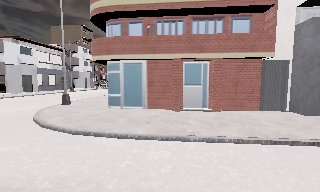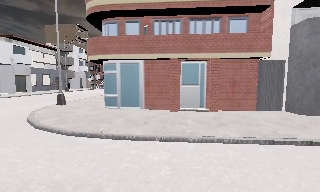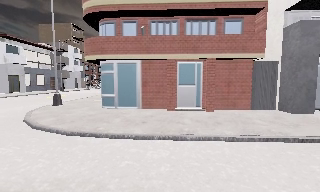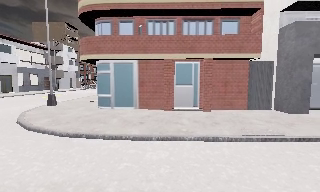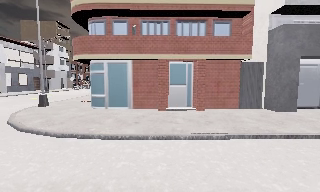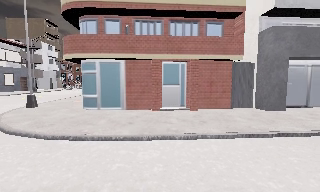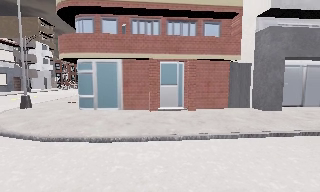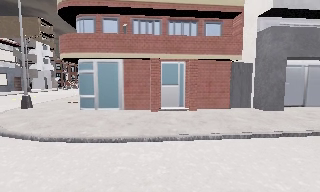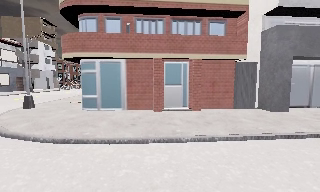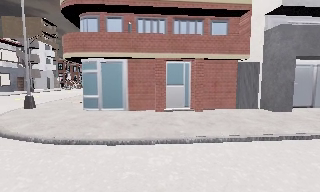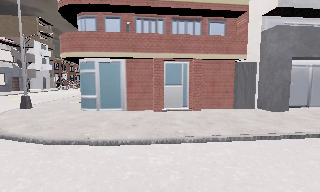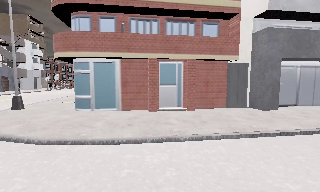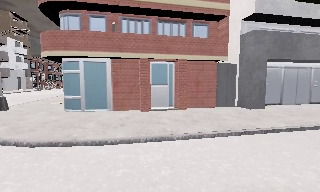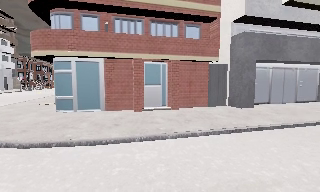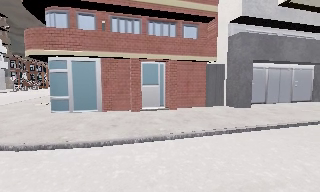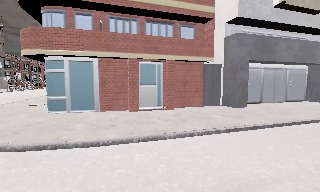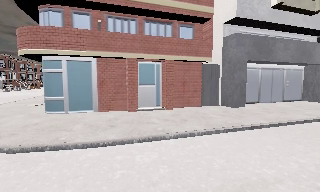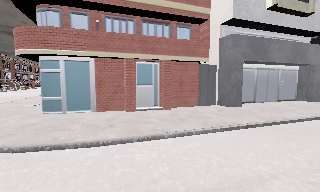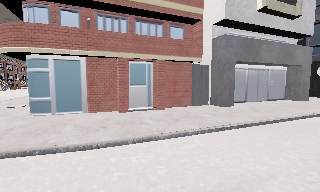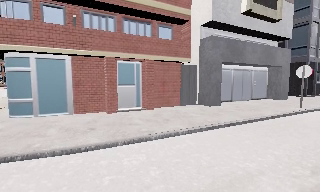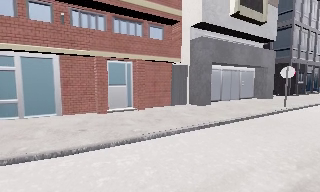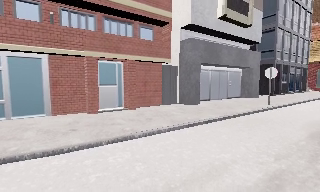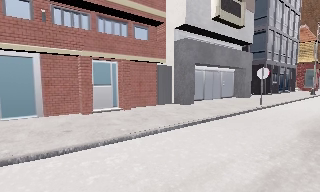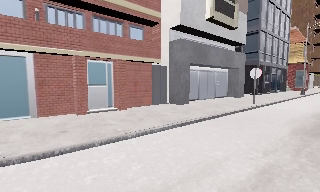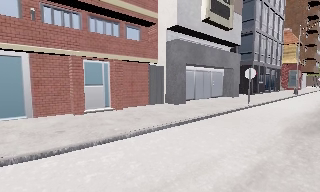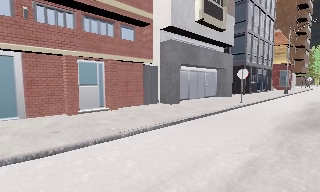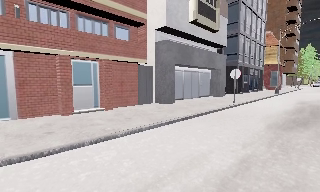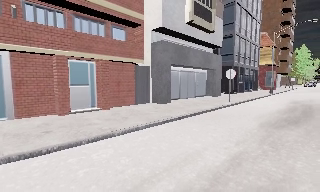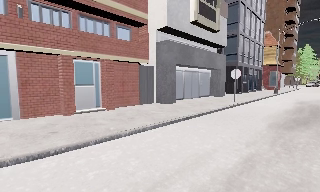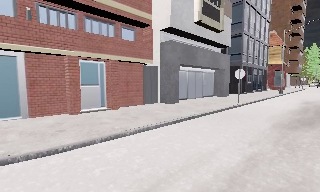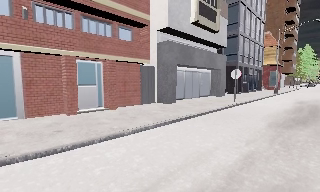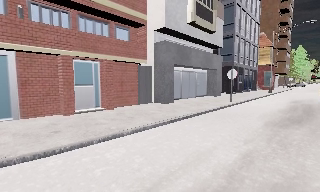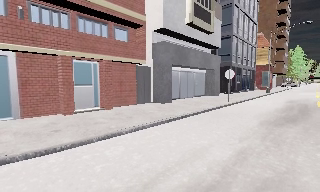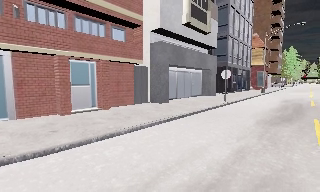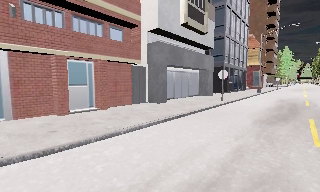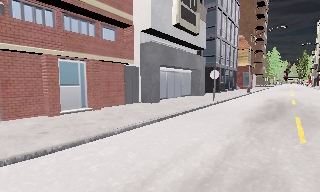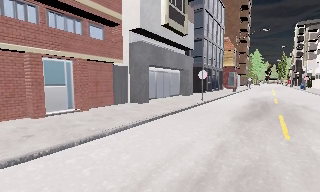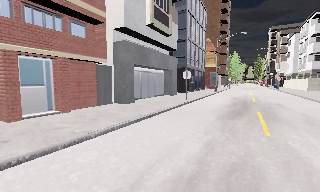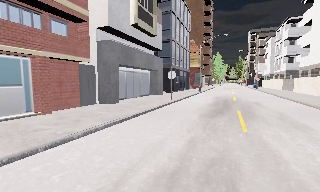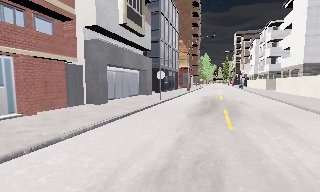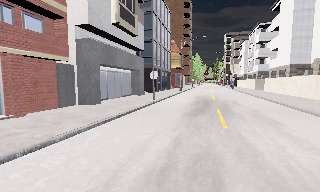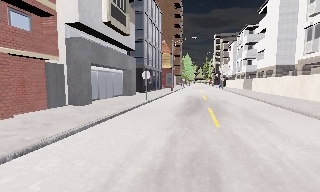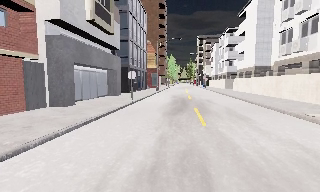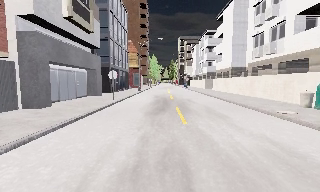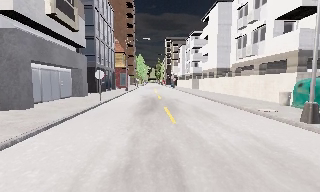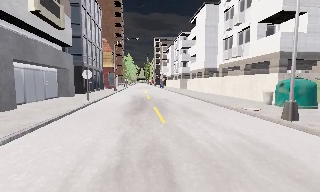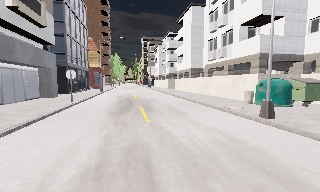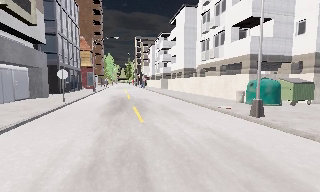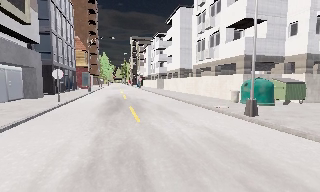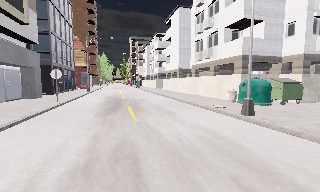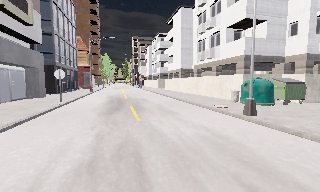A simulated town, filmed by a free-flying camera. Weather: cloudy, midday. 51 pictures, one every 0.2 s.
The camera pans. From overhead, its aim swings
clockwise.
The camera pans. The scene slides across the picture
to the left.
0.0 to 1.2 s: The scene slides to the left, as the camera pans about 10 degrees to its right.
1.2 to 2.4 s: The camera shifts only a little, or ends up much as it began.
2.4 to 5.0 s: The scene slides to the left, as the camera pans about 30 degrees to its right. It travels to its left, about 1 m.
5.0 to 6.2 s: The camera shifts only a little, or ends up much as it began.
6.2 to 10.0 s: The camera swings to its right by about 60 degrees, and the scene slides to the left. It travels backward and to its left, about 1 m.
The film runs forward here.
